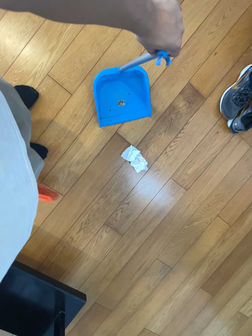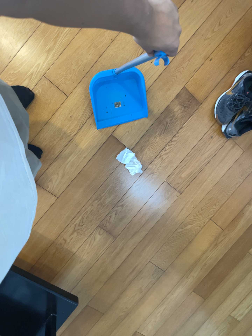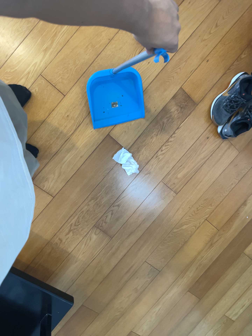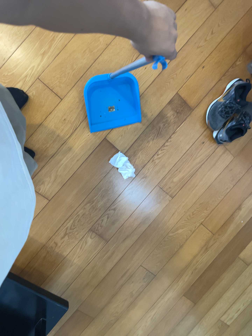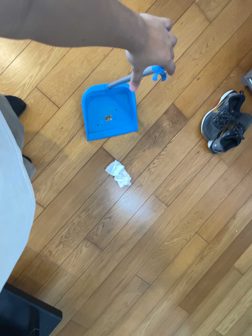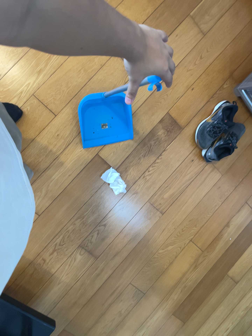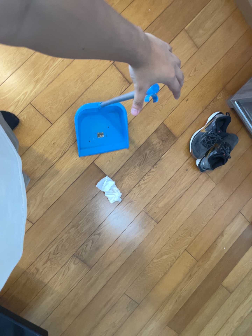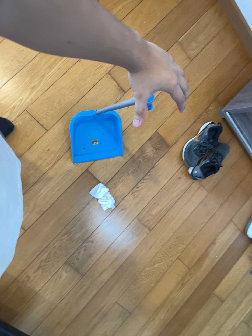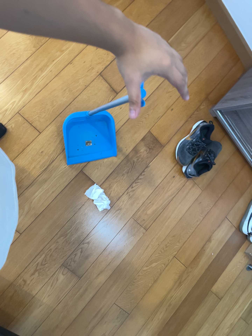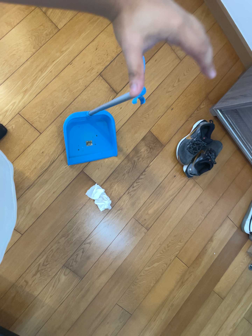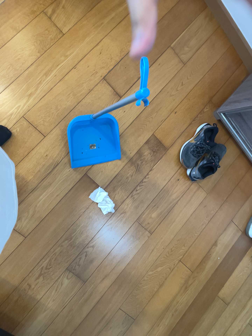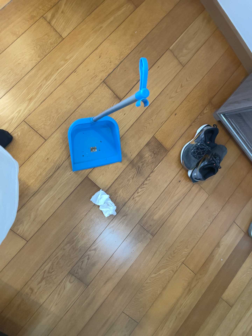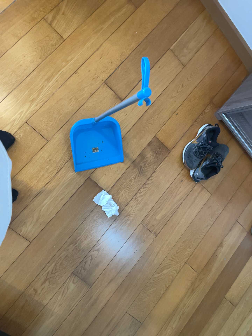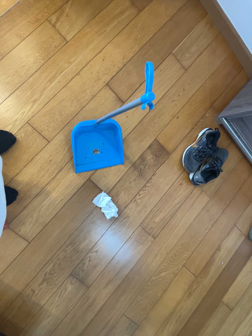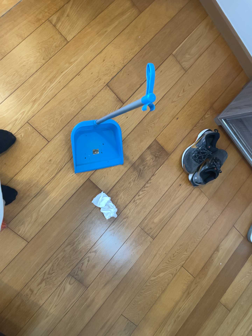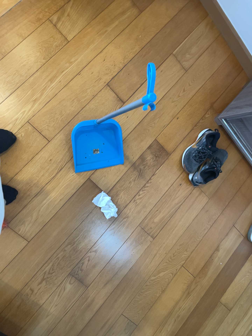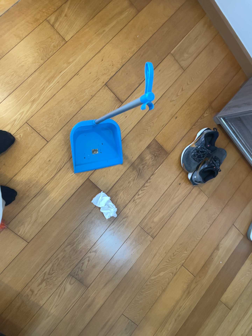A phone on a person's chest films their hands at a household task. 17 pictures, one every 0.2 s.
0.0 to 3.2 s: The camera travels backward and toward the bottom of its view, about 9 cm, so what stands in front gets smaller. Its aim tips toward the top of its view by about 15 degrees, and the scene shifts downward.
The film runs backward here.
